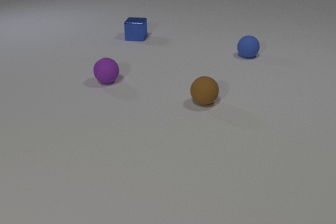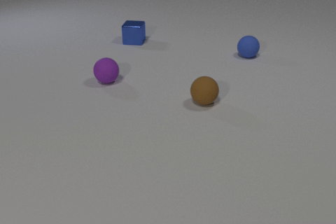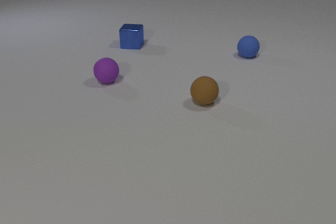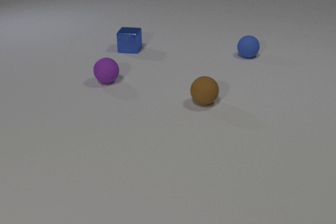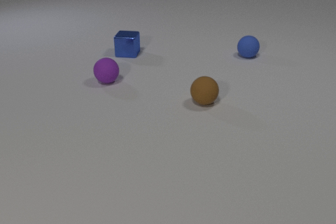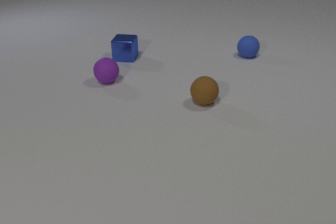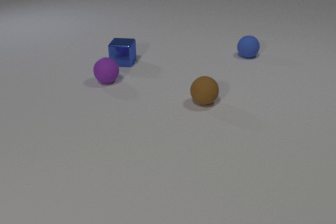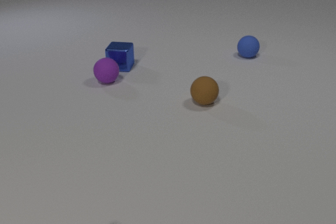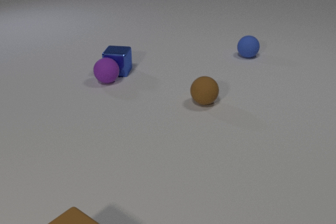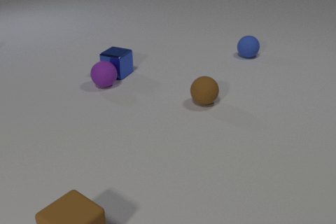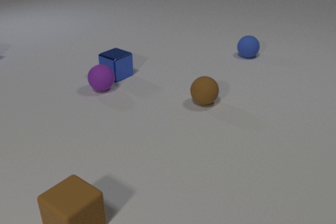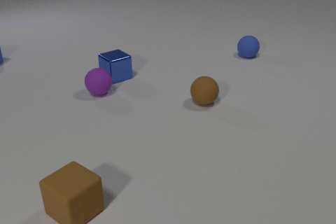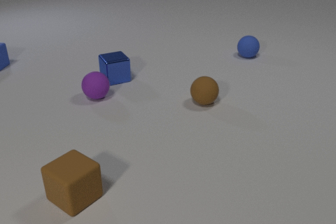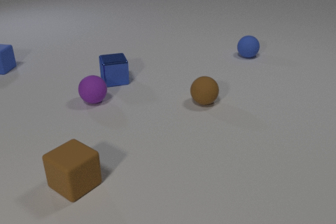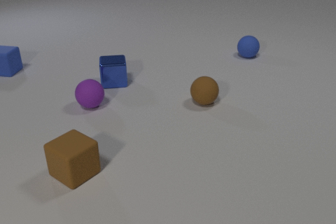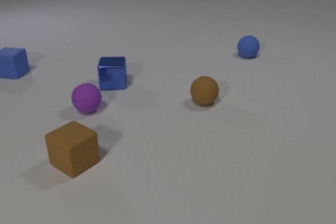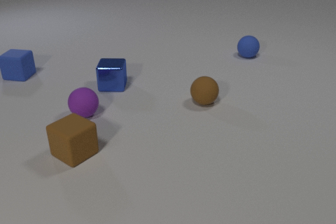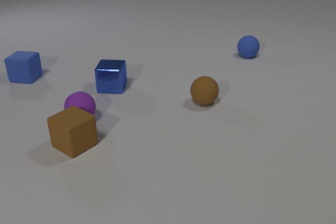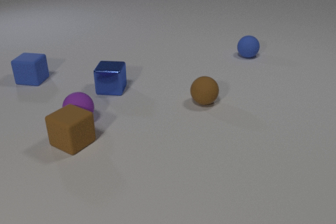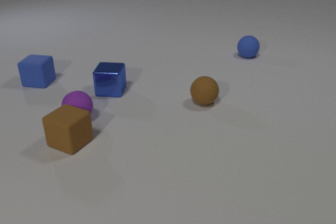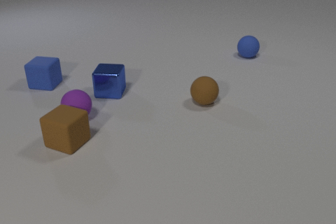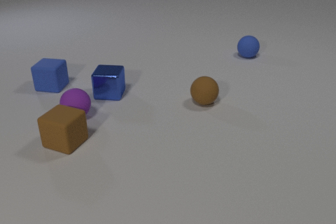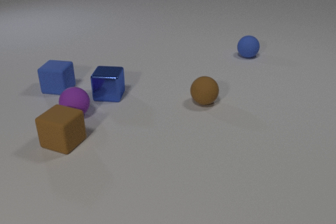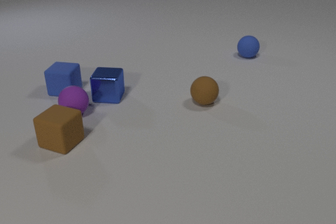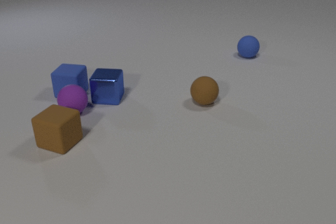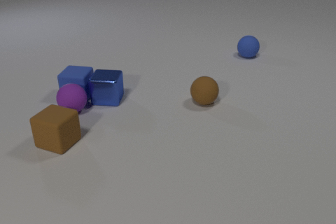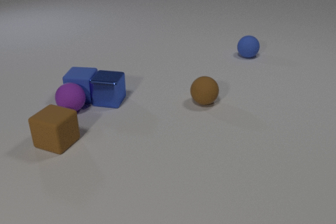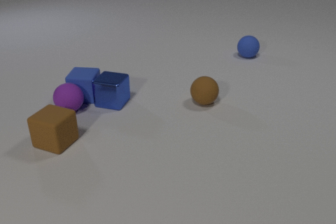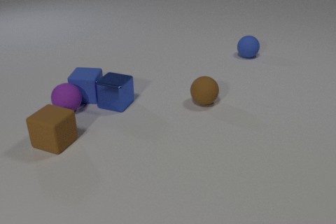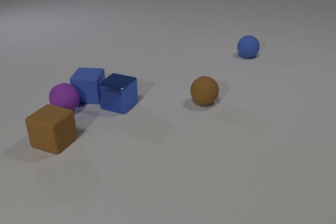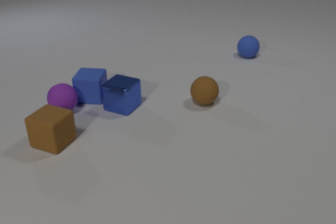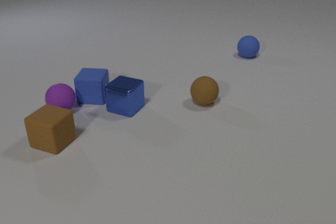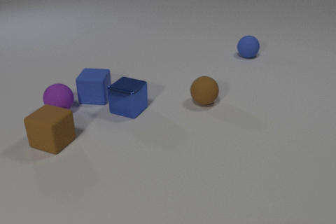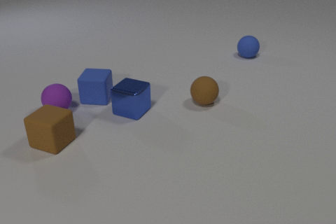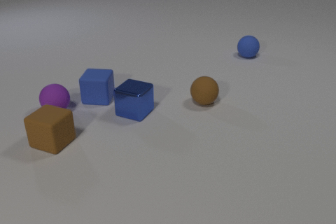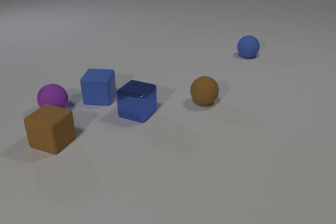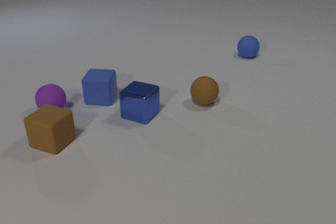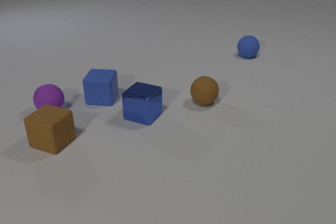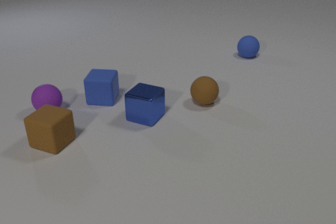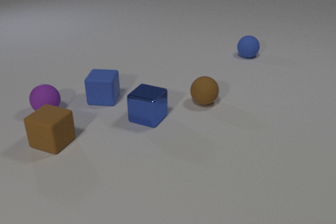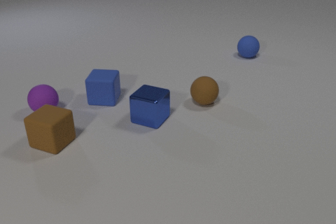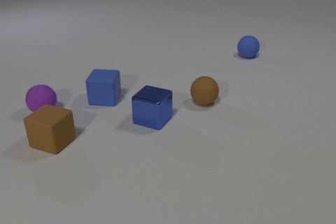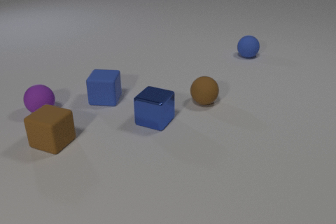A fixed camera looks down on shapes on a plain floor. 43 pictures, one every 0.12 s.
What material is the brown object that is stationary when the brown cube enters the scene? rubber.
What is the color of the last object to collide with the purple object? blue.
How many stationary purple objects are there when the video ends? 0.
0.00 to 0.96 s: The blue metal cube slides toward the camera. The brown rubber cube comes in at the bottom edge, slides away from the camera. The blue metal cube and the purple rubber sphere collide.
0.96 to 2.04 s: The blue metal cube slides toward the camera, spins so that its near face slides to the left, clockwise seen from above. The purple rubber sphere rolls toward the camera. The blue rubber cube comes in at the left edge, slides toward the camera and to the right. The brown rubber cube slides away from the camera.
2.04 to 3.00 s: The blue metal cube slides toward the camera. The purple rubber sphere rolls away from the camera. The blue rubber cube slides toward the camera and to the right. The brown rubber cube slides to the left and away from the camera. The purple rubber sphere and the brown rubber cube collide.
3.00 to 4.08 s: The blue metal cube slides toward the camera and to the right. The purple rubber sphere rolls to the left. The blue rubber cube slides to the right and toward the camera. The blue metal cube and the blue rubber cube collide. The purple rubber sphere and the blue rubber cube collide.
4.08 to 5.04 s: The blue metal cube slides to the right and toward the camera. The purple rubber sphere rolls to the left. The blue rubber cube slides to the right.
